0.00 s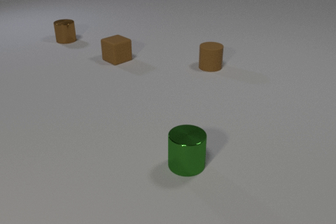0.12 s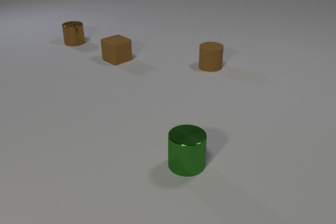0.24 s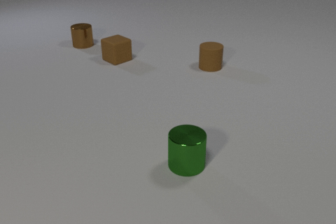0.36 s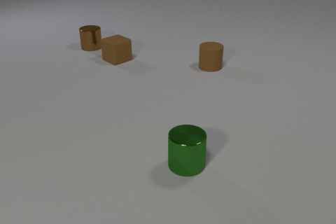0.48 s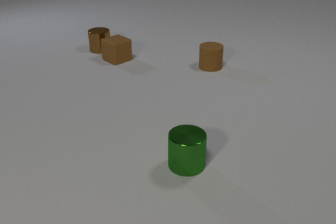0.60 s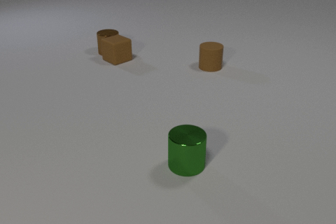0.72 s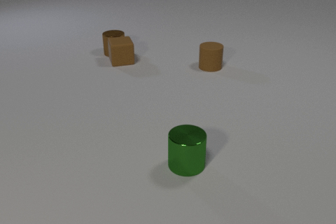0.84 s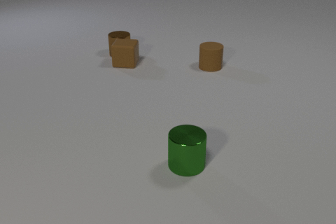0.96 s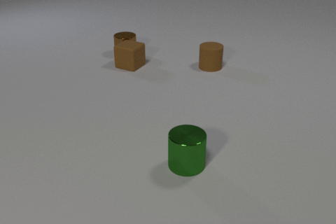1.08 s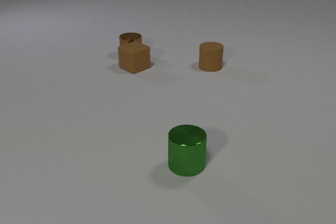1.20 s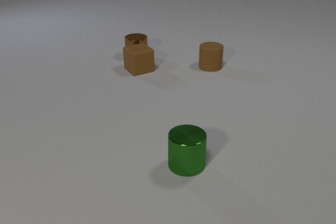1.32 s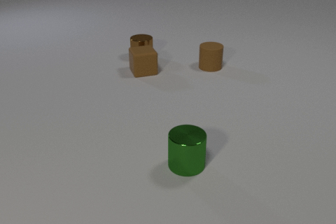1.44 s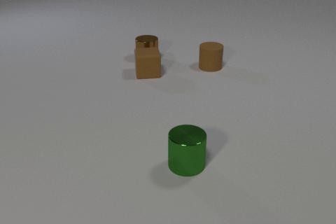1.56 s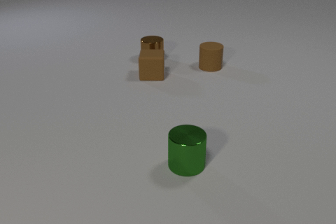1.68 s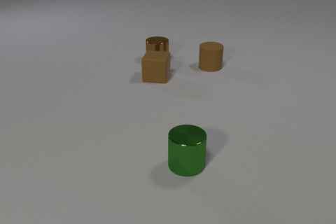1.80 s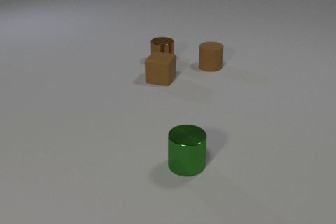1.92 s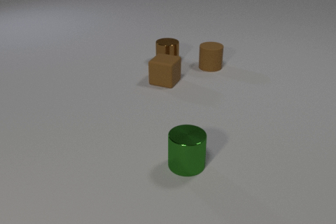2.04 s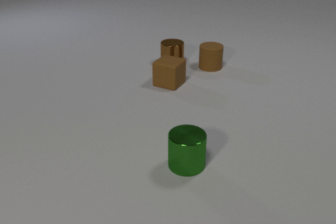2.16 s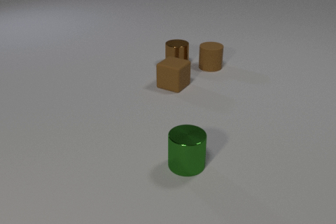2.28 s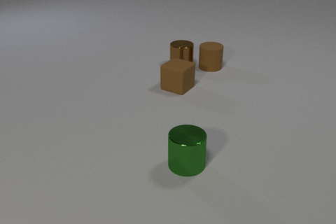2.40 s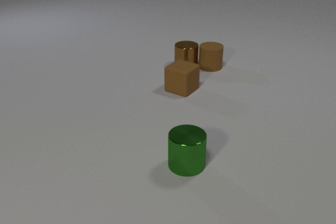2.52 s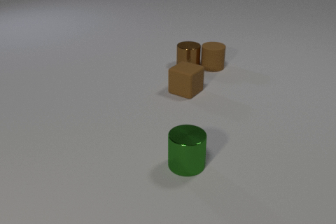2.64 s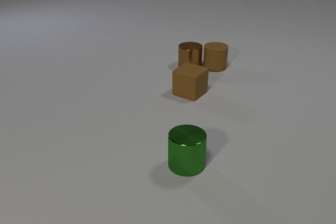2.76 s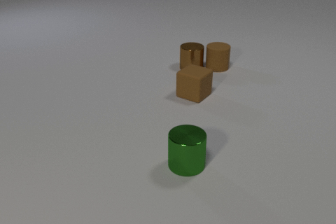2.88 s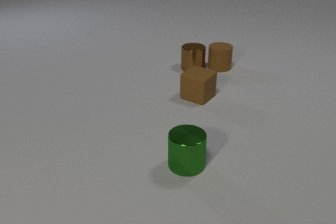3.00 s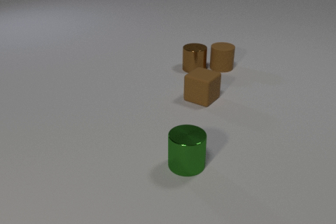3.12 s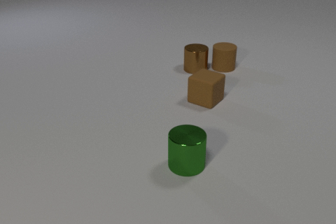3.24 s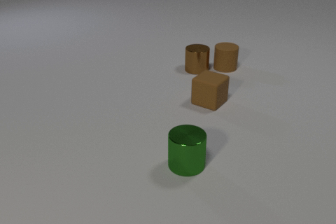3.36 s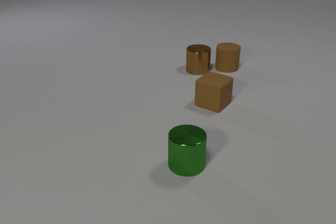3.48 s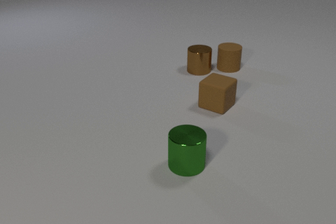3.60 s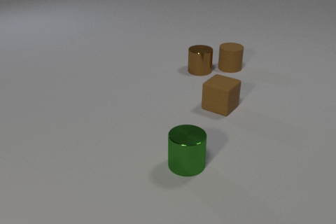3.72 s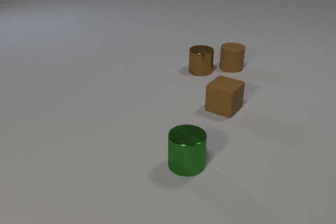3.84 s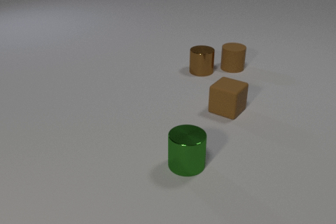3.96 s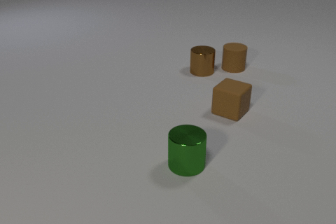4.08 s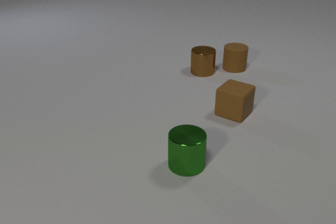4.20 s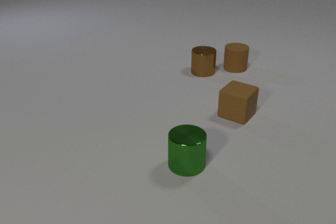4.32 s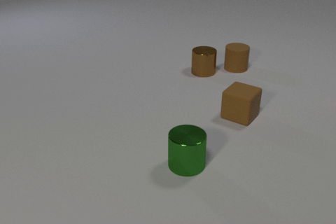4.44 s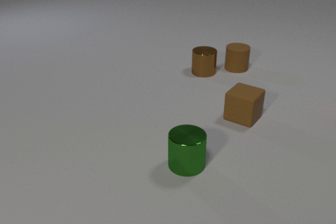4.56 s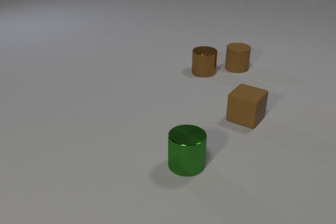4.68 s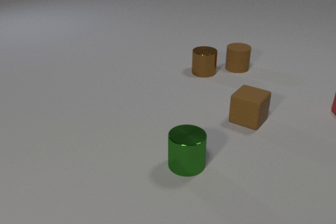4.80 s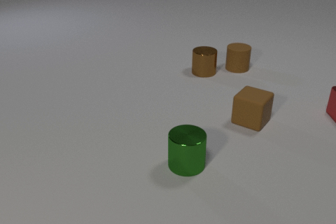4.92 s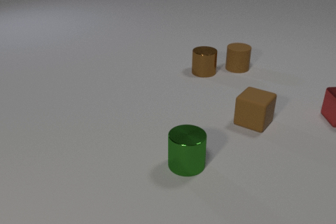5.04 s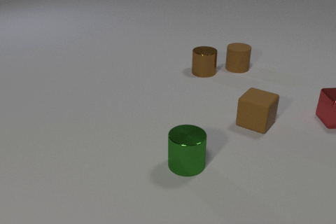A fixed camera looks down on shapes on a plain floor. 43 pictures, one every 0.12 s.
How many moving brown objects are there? 3.
What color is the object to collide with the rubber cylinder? brown.
Are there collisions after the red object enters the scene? no.
0.00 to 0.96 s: The brown metal cylinder slides to the right and toward the camera. The brown rubber cube slides toward the camera and to the right, spins so that its near face slides to the left, clockwise seen from above. The brown metal cylinder and the brown rubber cube collide.
0.96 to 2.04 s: The brown metal cylinder slides to the right and toward the camera. The brown rubber cube slides toward the camera and to the right, spins clockwise seen from above by about 90 degrees, its near face sliding to the left.
2.04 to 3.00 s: The brown metal cylinder slides to the right and toward the camera. The brown rubber cube slides to the right and toward the camera. The brown rubber cylinder slides to the right. The brown metal cylinder and the brown rubber cylinder collide.
3.00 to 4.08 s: The brown metal cylinder slides to the right and toward the camera. The brown rubber cube slides to the right and toward the camera. The brown rubber cylinder slides to the right.
4.08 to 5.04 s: The brown rubber cube slides to the right and toward the camera. The red metal cube comes in at the right edge, slides toward the camera and to the left.
